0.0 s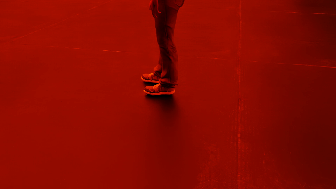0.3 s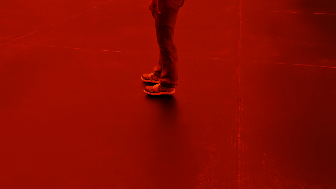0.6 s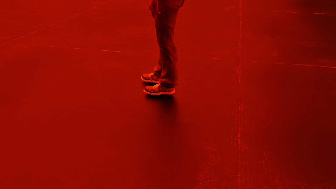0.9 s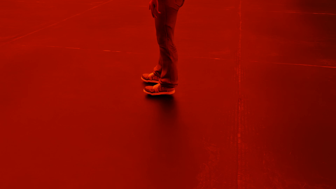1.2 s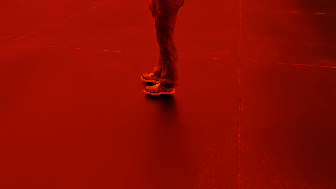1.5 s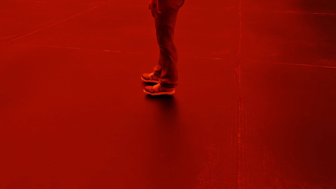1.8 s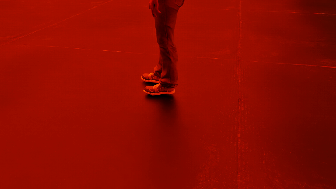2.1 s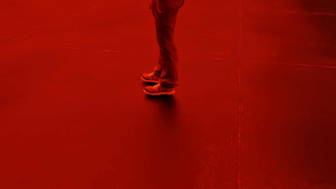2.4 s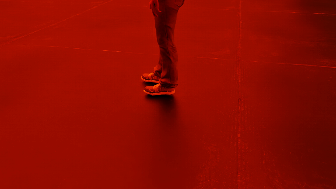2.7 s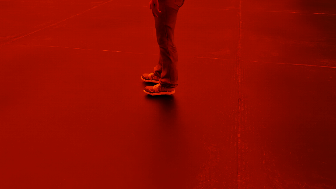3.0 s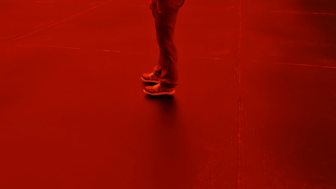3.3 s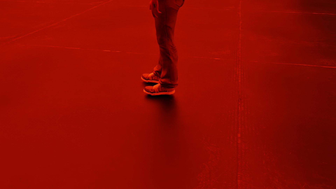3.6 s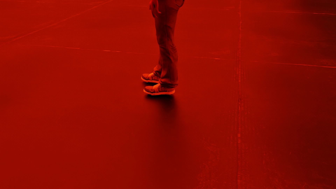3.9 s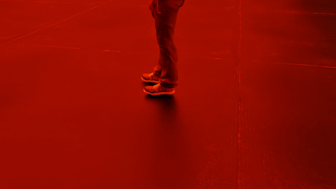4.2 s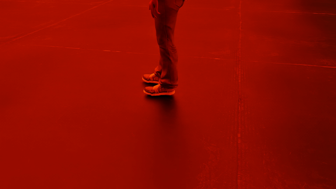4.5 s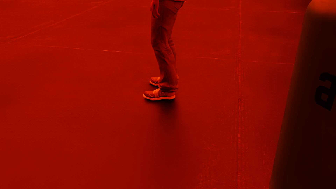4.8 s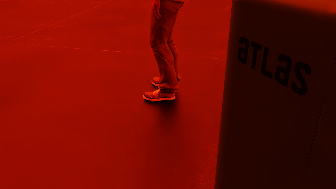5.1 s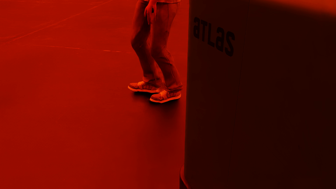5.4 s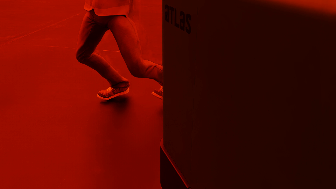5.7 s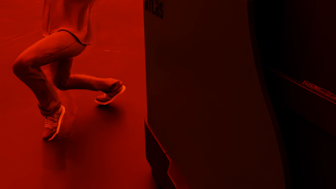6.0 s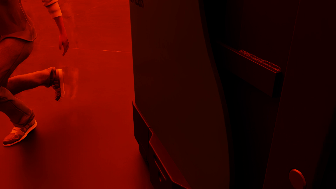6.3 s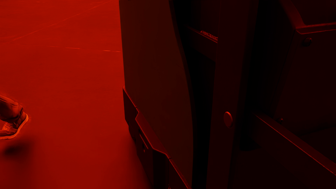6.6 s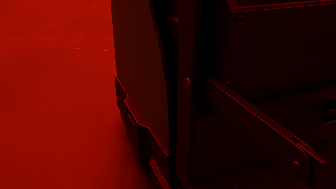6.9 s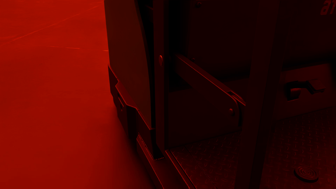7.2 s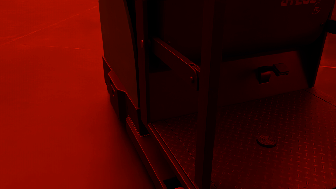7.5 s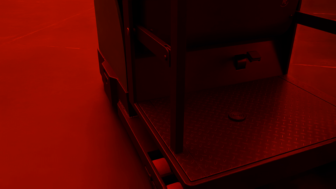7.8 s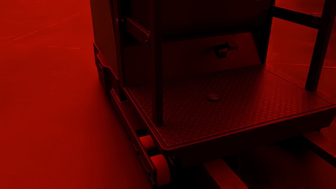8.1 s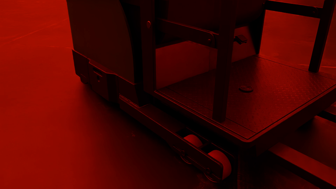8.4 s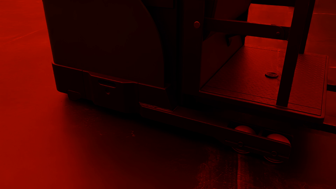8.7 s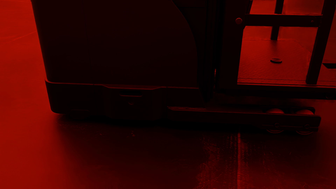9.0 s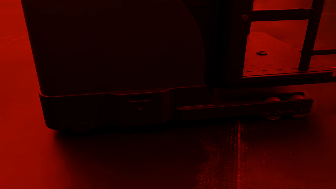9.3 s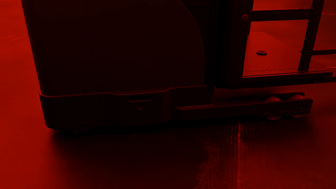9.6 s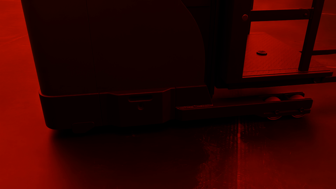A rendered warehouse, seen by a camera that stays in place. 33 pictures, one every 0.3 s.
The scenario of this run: Near miss between a forklift and a person.
